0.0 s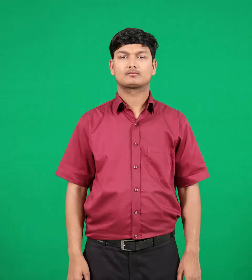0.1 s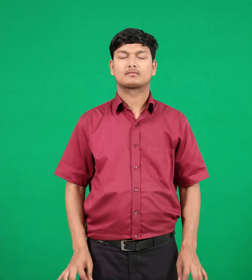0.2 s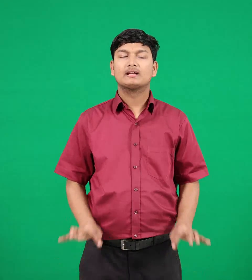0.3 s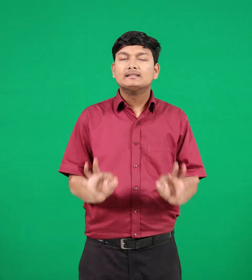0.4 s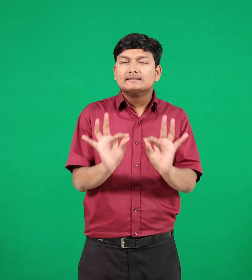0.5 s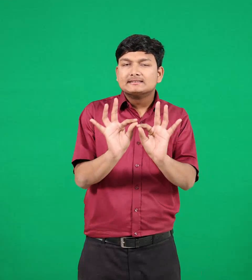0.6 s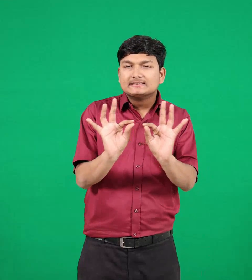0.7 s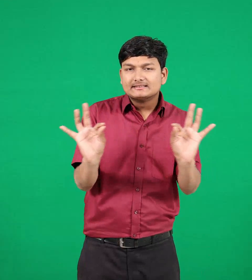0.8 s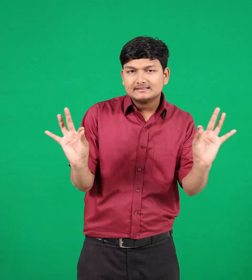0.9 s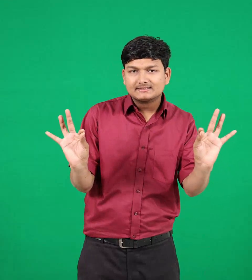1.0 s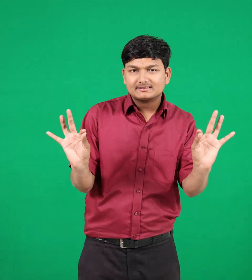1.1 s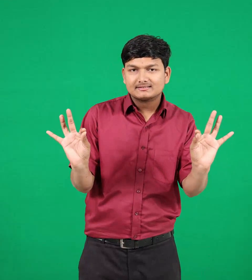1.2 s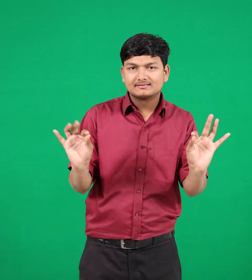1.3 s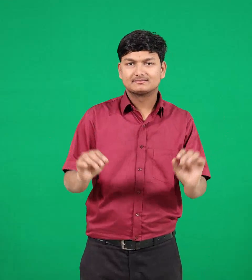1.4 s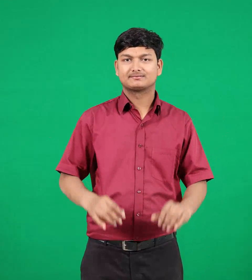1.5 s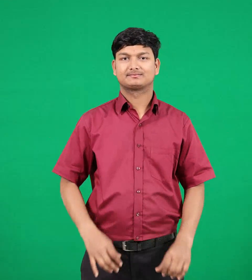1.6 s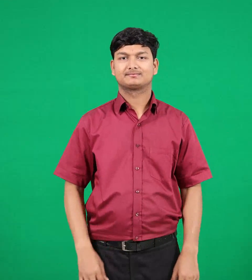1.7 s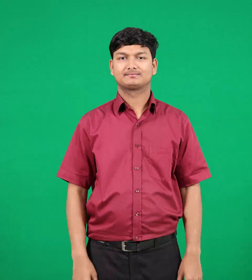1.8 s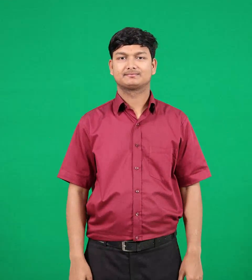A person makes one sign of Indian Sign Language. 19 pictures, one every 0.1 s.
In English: simple
